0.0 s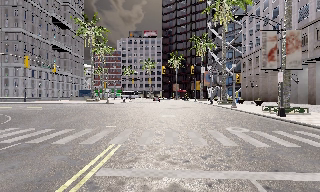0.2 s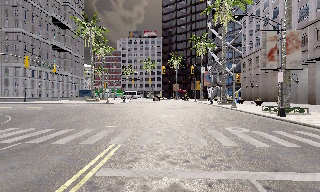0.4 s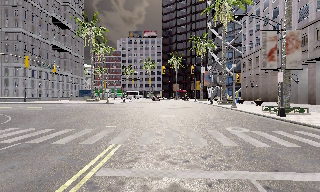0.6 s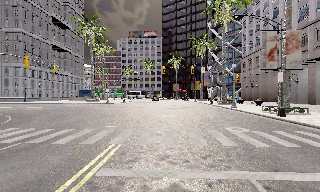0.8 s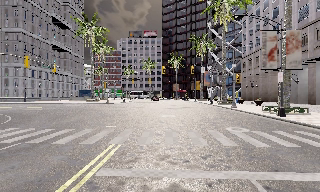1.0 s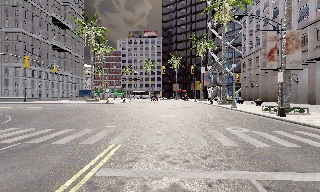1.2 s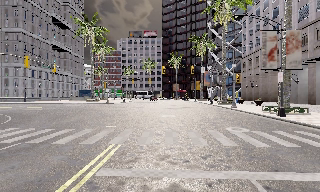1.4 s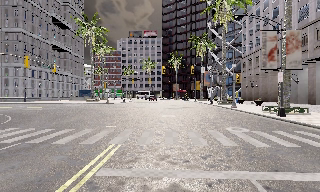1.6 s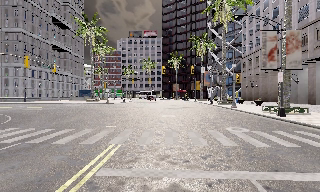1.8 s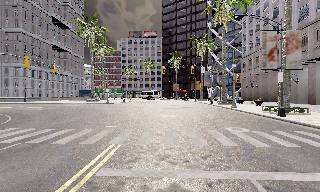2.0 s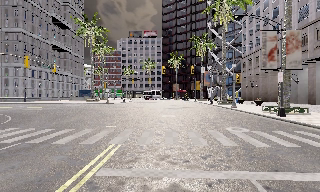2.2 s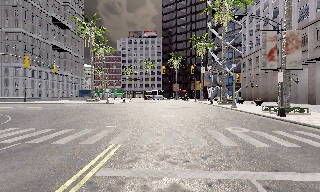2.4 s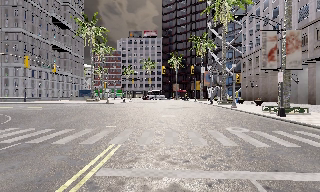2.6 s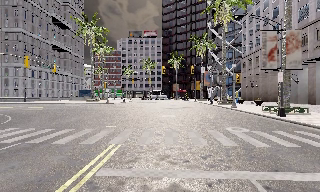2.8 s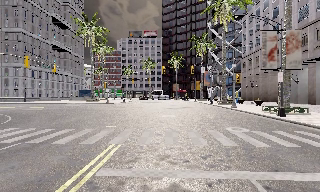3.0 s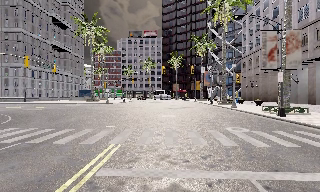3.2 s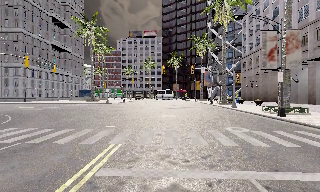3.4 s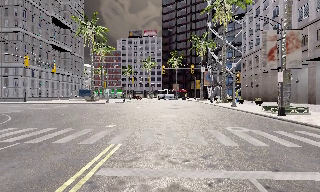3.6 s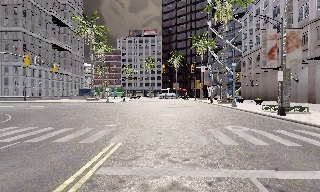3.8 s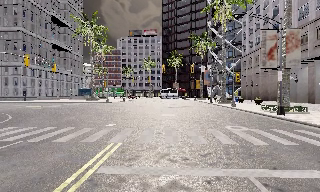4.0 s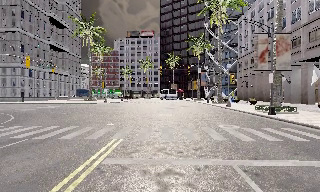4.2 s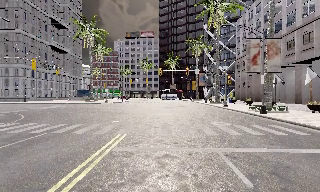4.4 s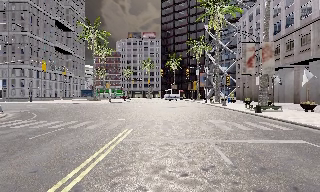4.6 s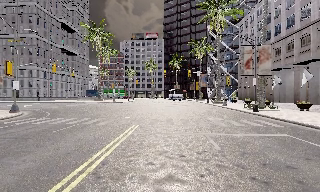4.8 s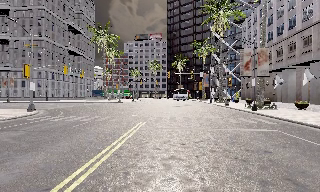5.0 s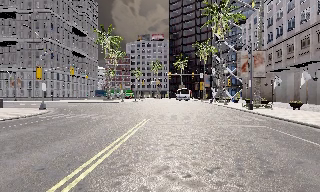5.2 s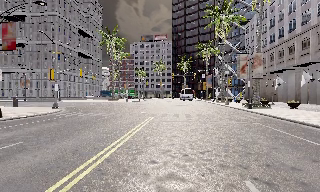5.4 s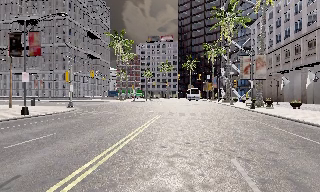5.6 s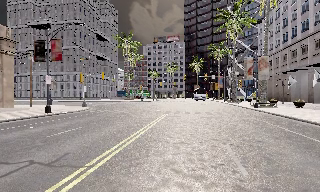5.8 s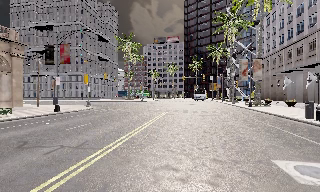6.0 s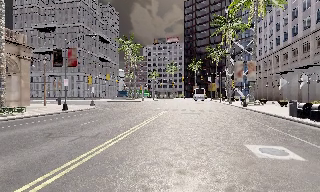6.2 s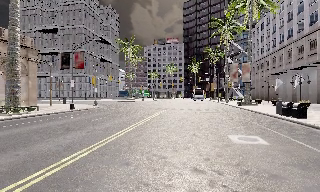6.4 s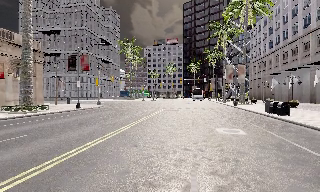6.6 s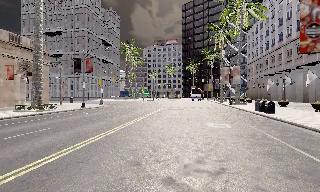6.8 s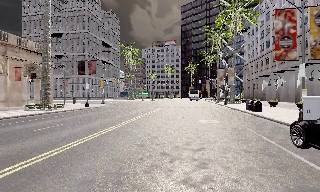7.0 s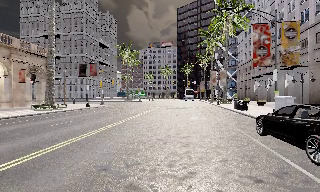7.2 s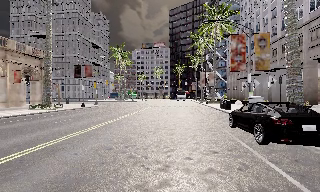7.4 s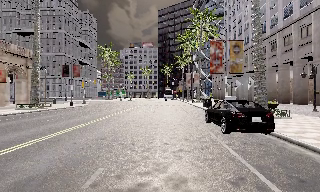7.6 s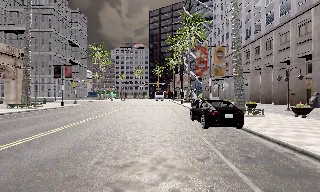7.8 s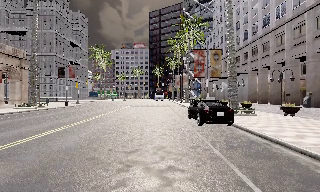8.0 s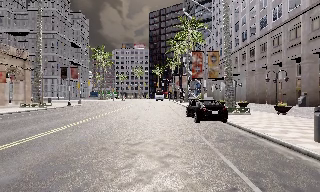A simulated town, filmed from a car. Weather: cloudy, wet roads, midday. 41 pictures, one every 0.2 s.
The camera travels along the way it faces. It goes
backward.
0.0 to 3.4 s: The camera keeps its place and its aim.
3.4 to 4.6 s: The camera travels backward, about 3.5 m, so what stands in front gets smaller. It gains speed.
4.6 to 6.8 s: The camera travels backward, about 14 m, so what stands in front gets smaller.
6.8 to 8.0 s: The camera swings to its right by about 10 degrees, and the scene slides to the left. It travels backward, about 7 m, so what stands in front gets smaller. It loses speed.
The film runs backward here.
